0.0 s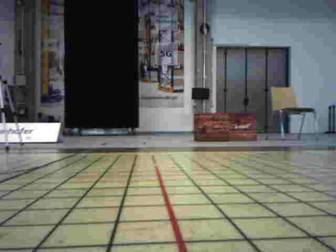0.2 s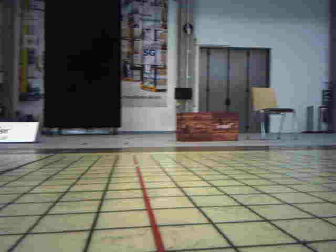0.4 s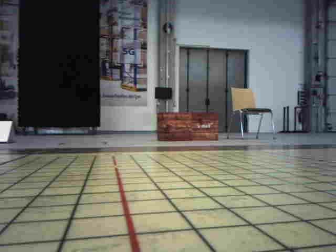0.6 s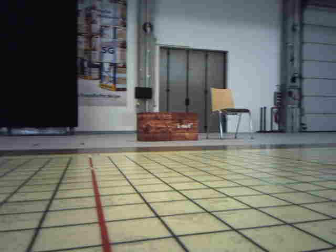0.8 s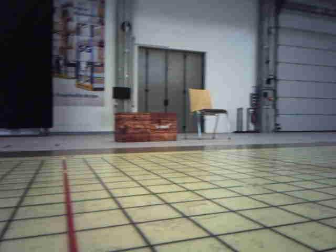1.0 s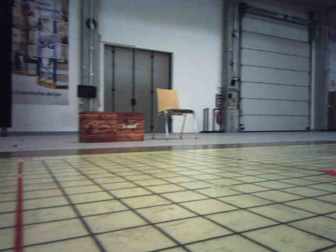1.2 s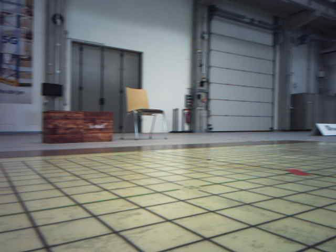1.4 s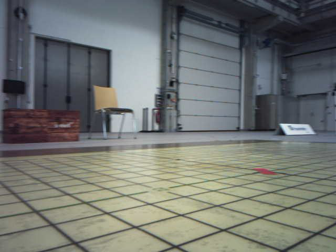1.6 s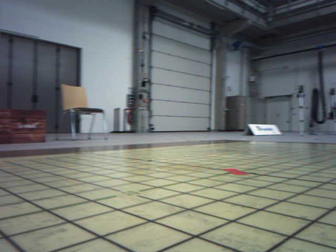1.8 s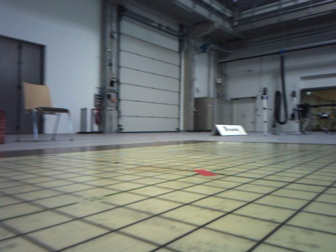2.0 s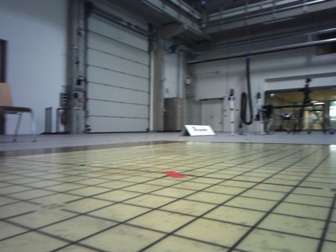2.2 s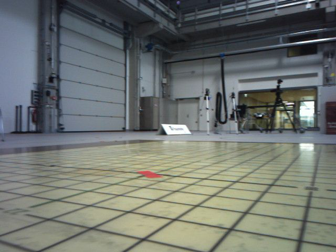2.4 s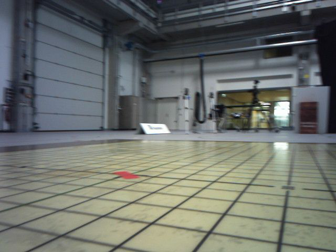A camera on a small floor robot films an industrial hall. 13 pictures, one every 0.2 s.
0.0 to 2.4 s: The camera pans to its right, which is clockwise from overhead, by about 65 degrees. It travels forward, about 0.4 m.
The film runs forward here.
